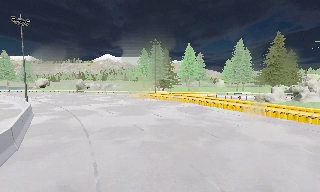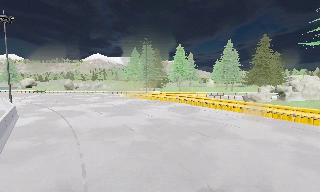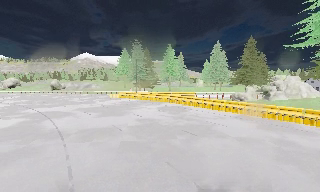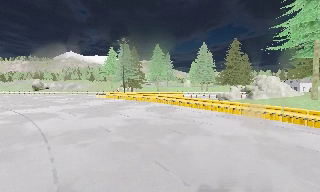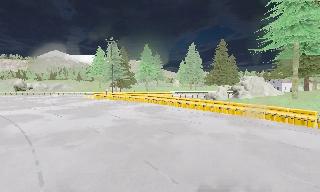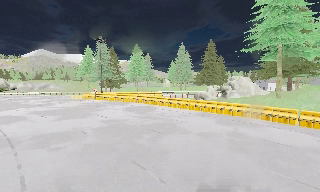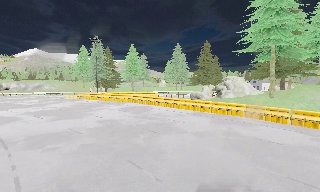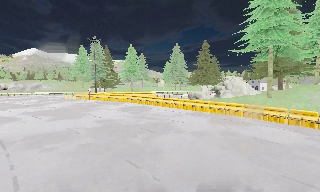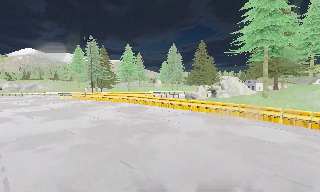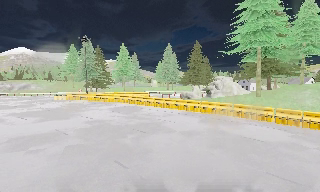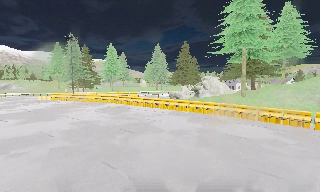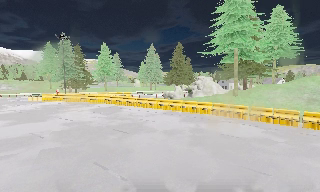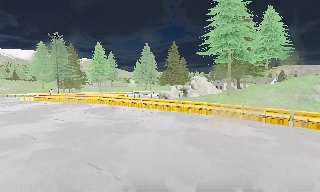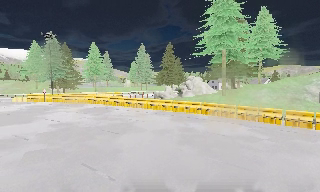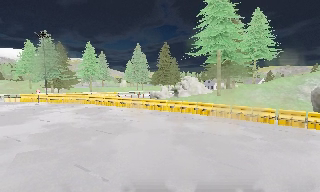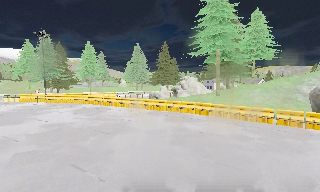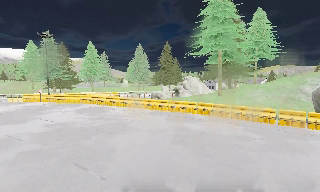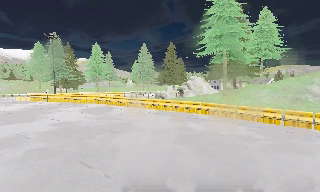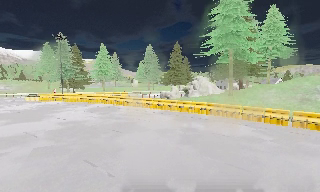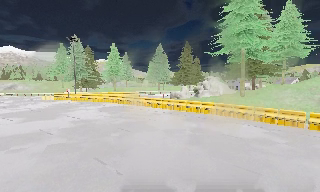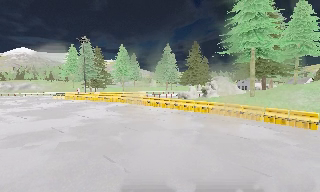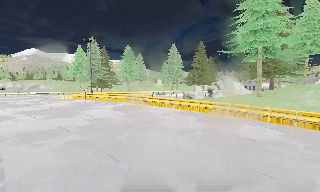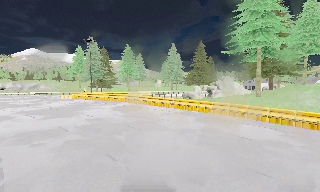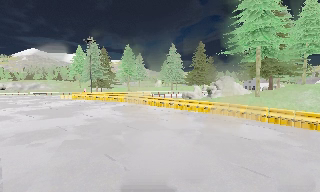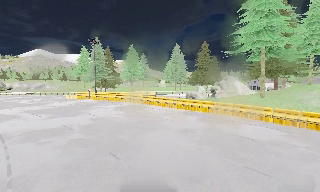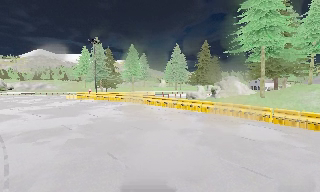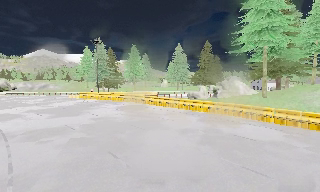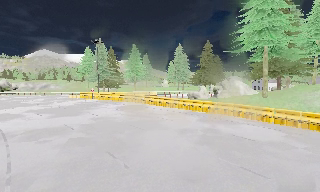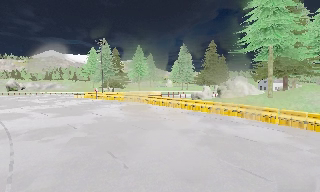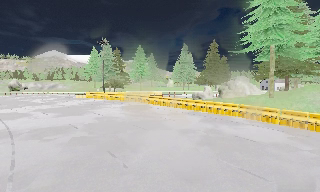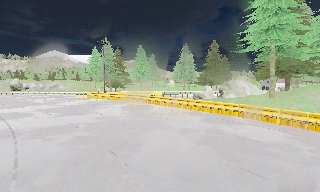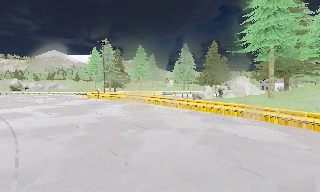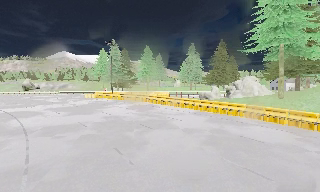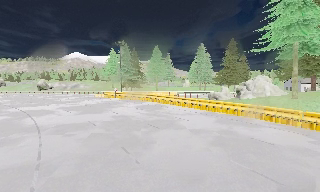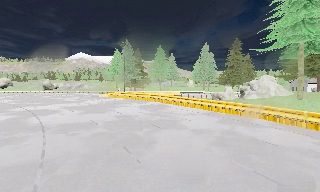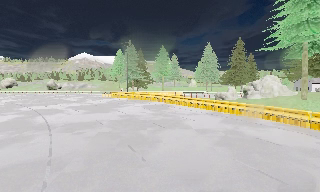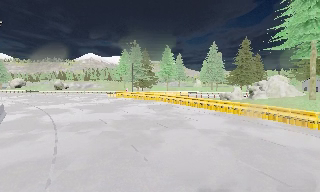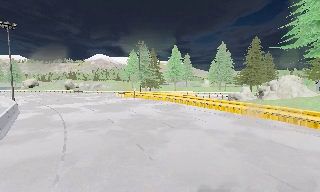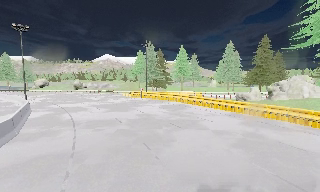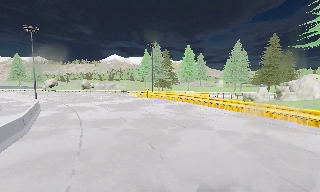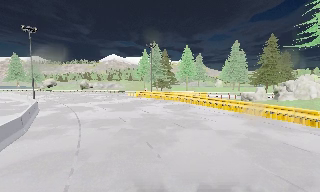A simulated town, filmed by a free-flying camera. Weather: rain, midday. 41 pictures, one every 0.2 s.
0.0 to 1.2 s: The camera swings to its right by about 20 degrees, and the scene slides to the left.
1.2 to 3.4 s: The scene slides to the left, as the camera pans about 10 degrees to its right. It travels to its right, about 1 m, so close, fixed things drift to the left.
3.4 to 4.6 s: The camera swings to its left by about 10 degrees, and the scene slides to the right.
4.6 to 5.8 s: The camera travels to its right, about 0.5 m.
5.8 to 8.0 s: The scene slides to the right, as the camera pans about 15 degrees to its left. It travels backward and to its right, about 1 m, so what stands in front gets smaller.
The film runs backward here.
